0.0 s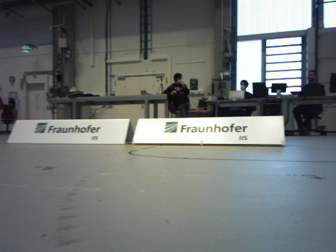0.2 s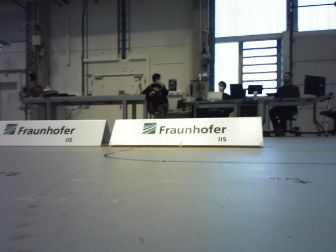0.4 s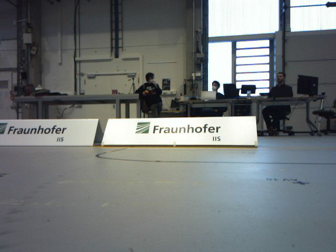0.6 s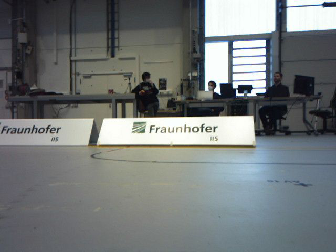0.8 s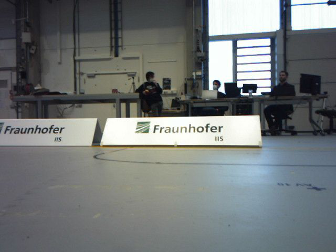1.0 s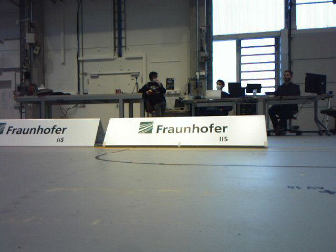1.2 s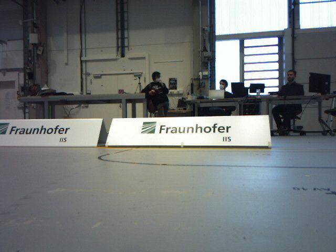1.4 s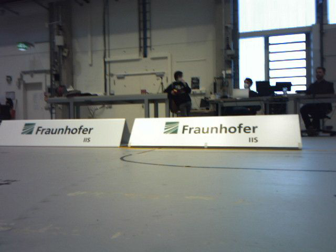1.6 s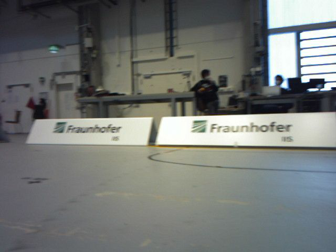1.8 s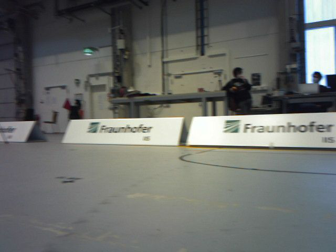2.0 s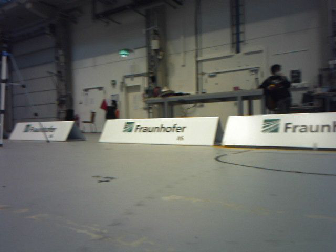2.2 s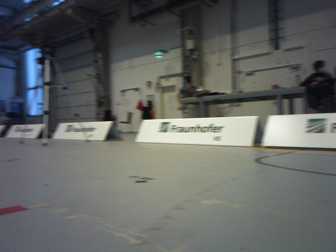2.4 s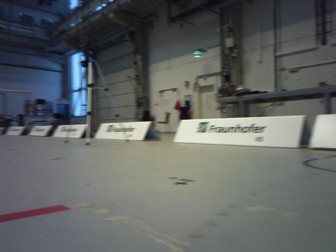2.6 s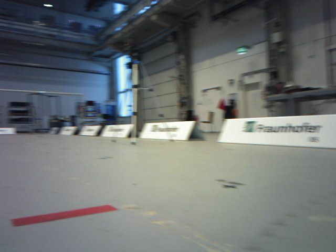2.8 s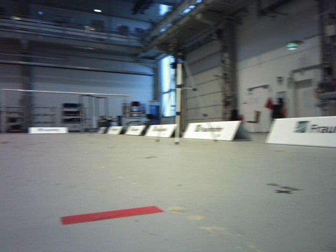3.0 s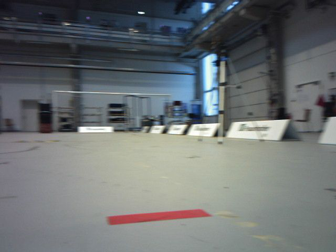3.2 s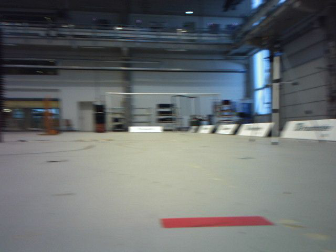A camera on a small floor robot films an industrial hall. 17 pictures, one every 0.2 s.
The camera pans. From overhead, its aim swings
counterclockwise.
The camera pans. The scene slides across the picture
to the right.
0.0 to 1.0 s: The camera travels forward, about 0.2 m, so what stands in front looms larger.
1.0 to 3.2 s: The scene slides to the right, as the camera pans about 70 degrees to its left. It travels forward, about 0.3 m.
The film runs forward here.
